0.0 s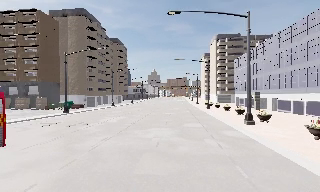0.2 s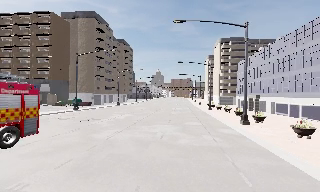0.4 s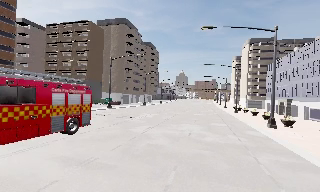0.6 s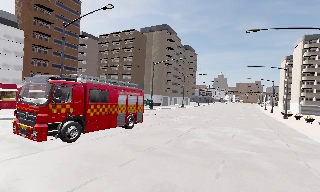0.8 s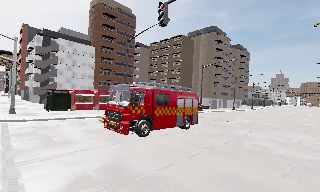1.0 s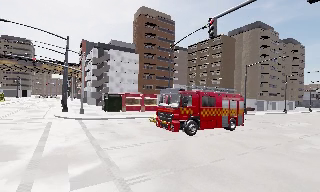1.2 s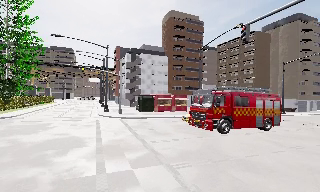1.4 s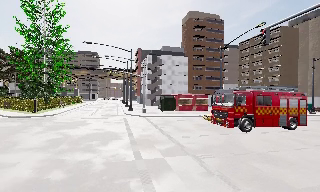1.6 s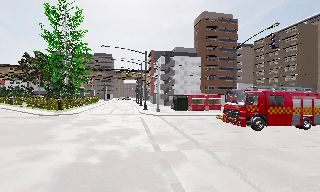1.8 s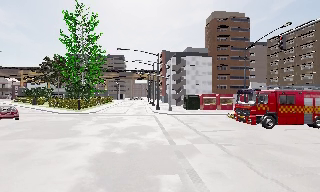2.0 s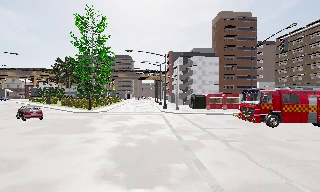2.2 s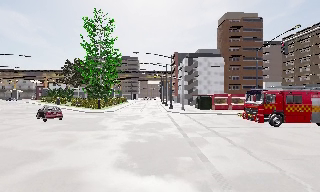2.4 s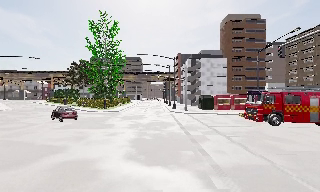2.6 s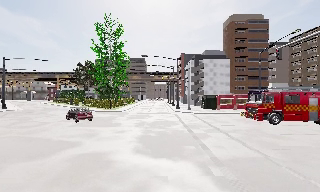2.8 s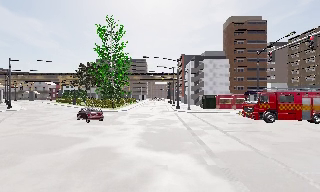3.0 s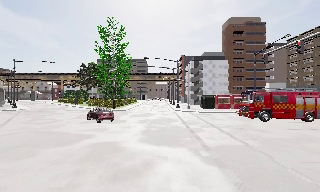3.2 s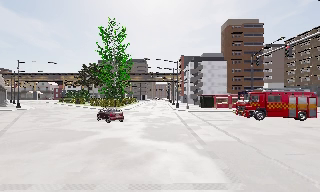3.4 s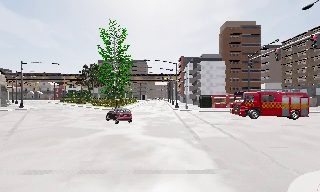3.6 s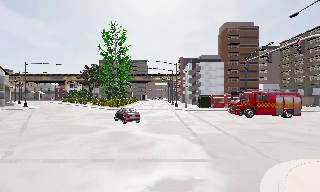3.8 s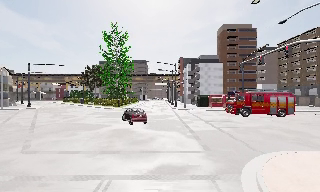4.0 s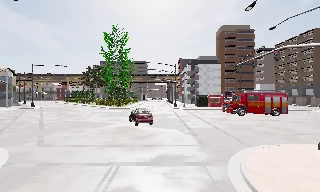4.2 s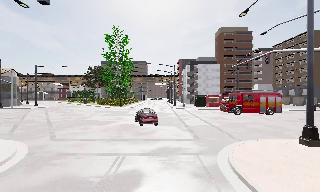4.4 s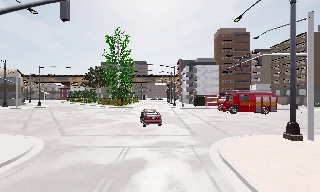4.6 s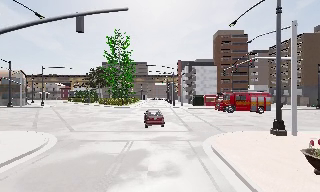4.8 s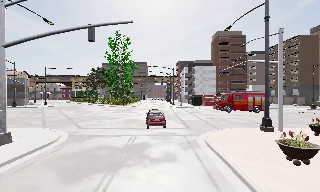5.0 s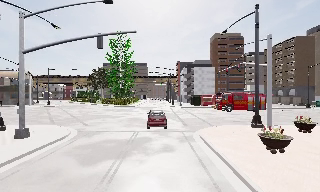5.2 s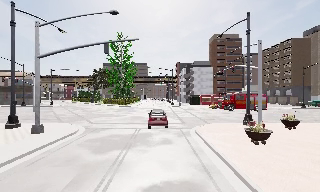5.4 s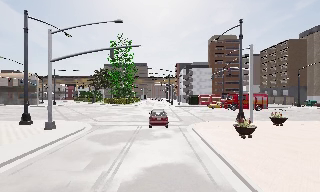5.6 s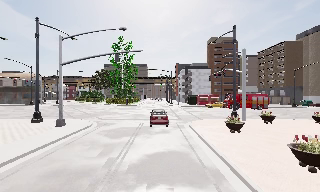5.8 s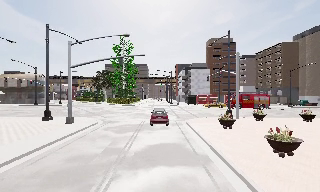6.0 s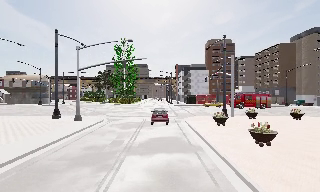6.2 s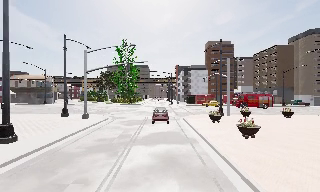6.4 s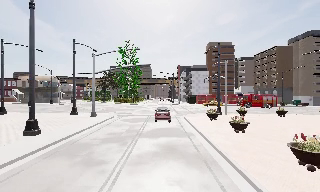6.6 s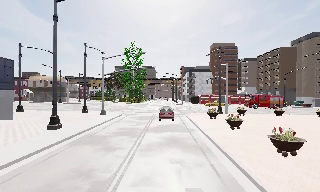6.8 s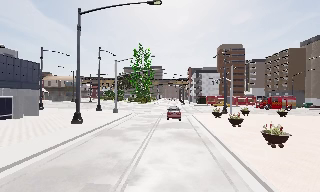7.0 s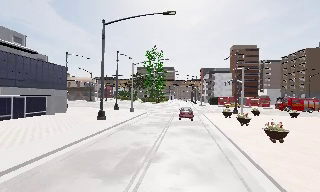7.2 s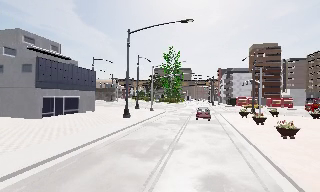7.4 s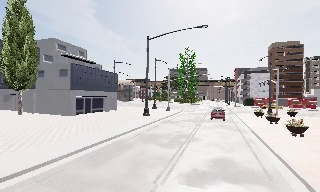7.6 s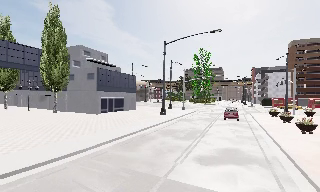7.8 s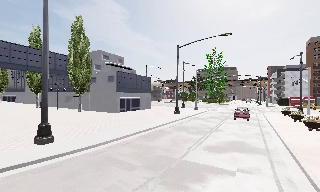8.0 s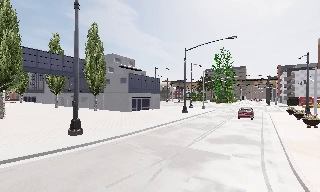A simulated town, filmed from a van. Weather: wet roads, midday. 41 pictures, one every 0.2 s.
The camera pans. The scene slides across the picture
to the right.
The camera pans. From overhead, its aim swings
counterclockwise.
0.0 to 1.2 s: The camera swings to its left by about 60 degrees, and the scene slides to the right. It travels backward and to its left, about 9 m.
1.2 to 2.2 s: The scene slides to the right, as the camera pans about 20 degrees to its left. It travels backward, about 5 m, so what stands in front gets smaller.
2.2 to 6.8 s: The camera travels backward, about 30 m, so what stands in front gets smaller. It gains speed.
6.8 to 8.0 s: The scene slides to the right, as the camera pans about 30 degrees to its left. It travels backward, about 10 m, so what stands in front gets smaller.
The film runs backward here.
